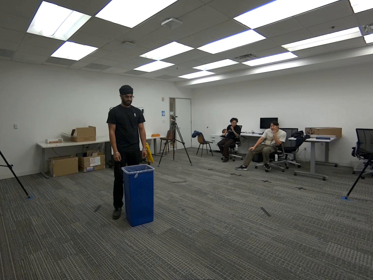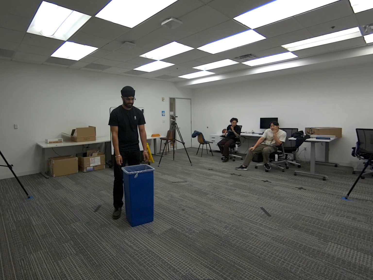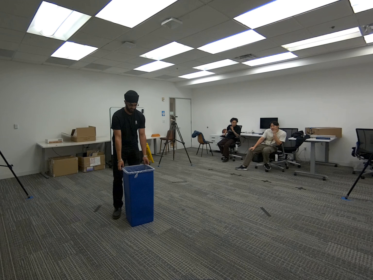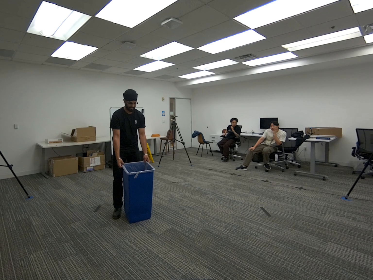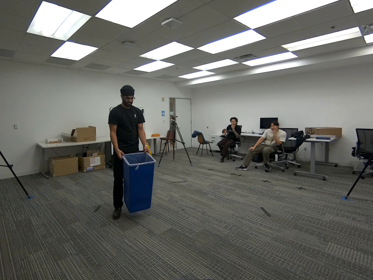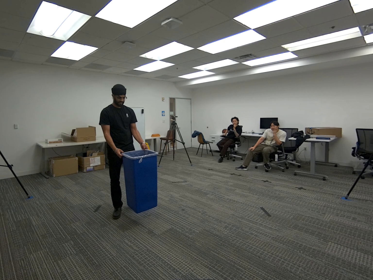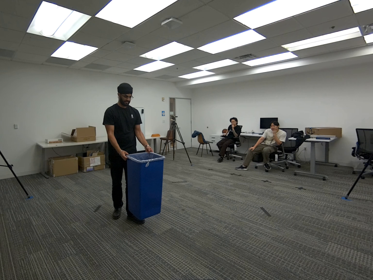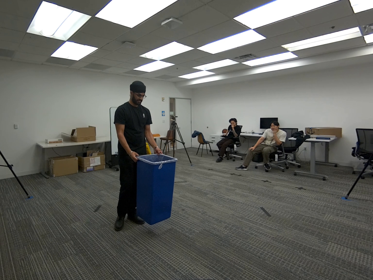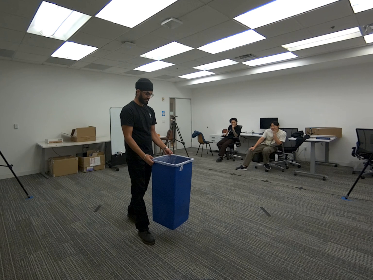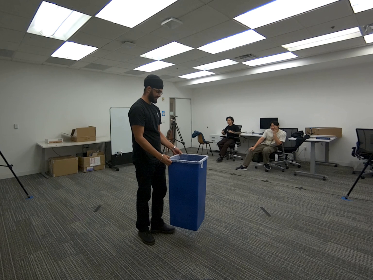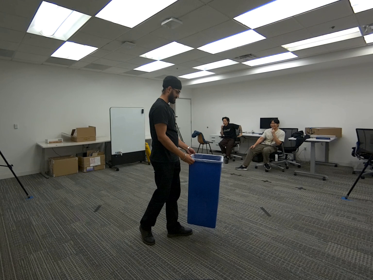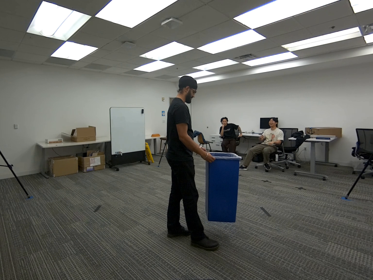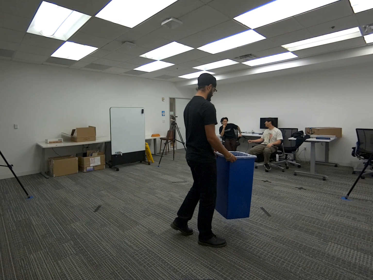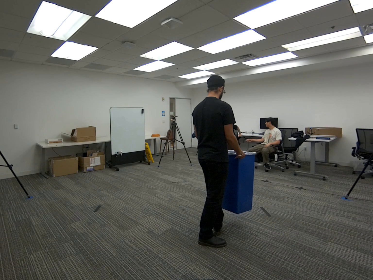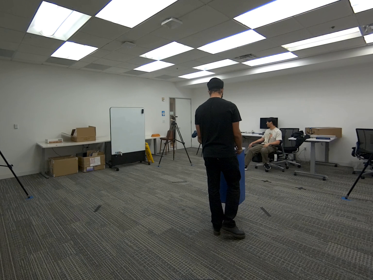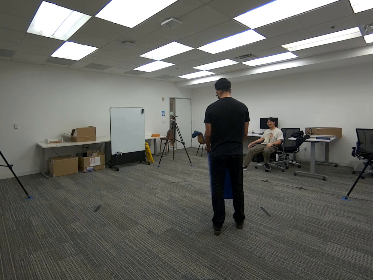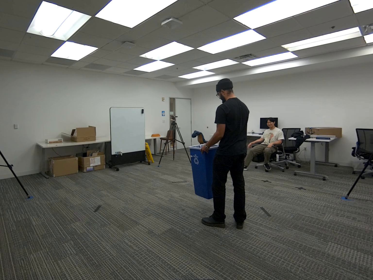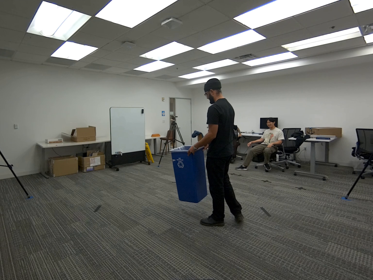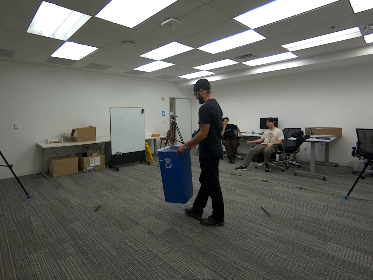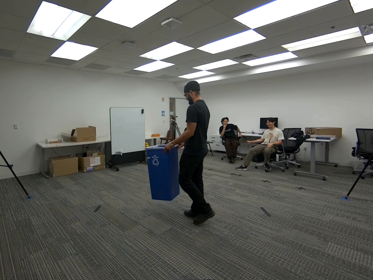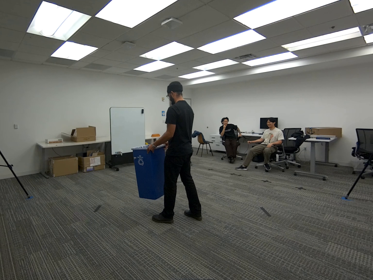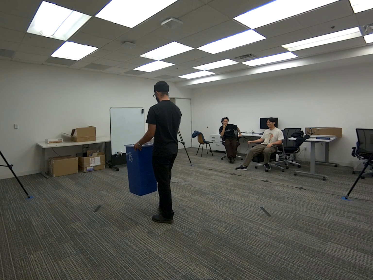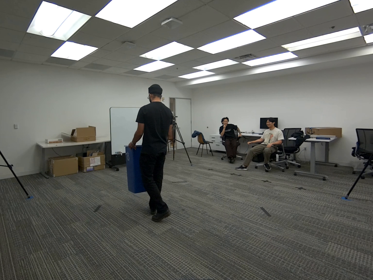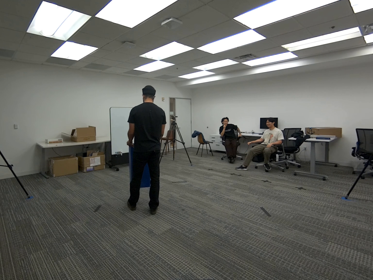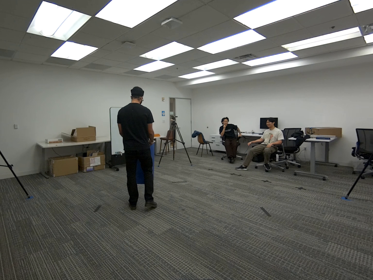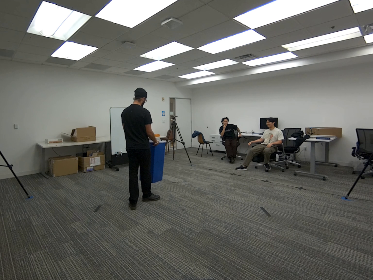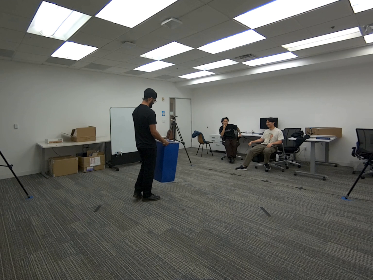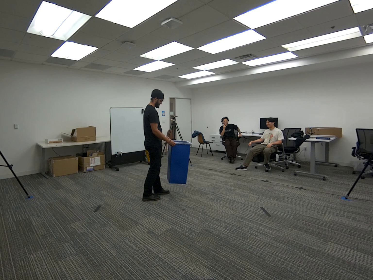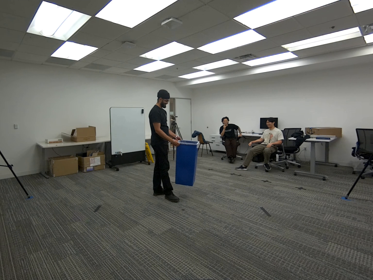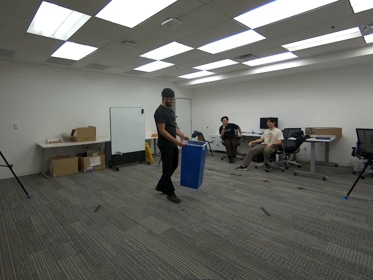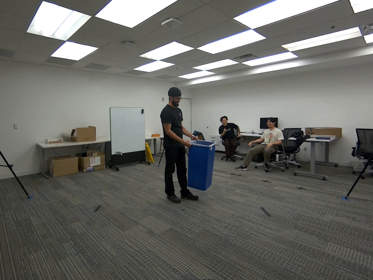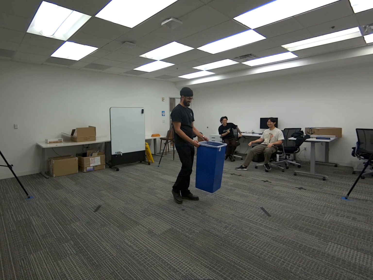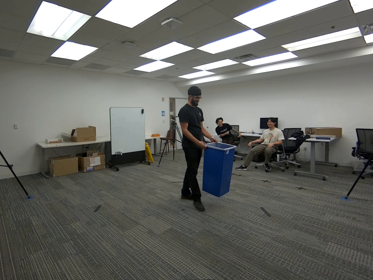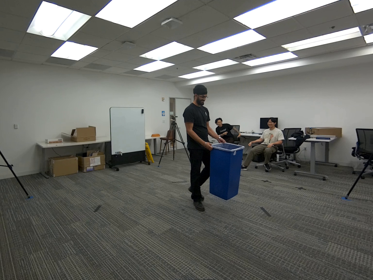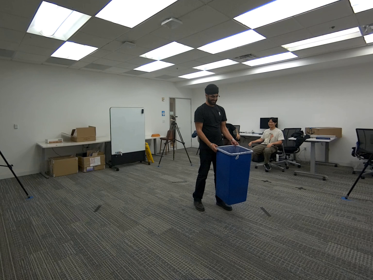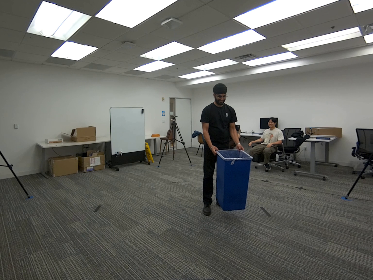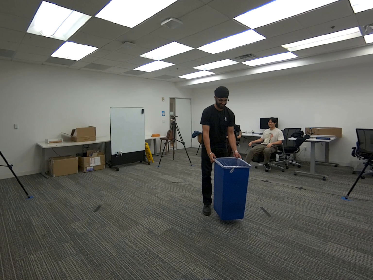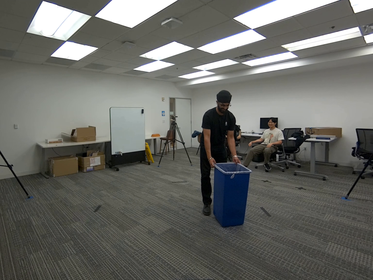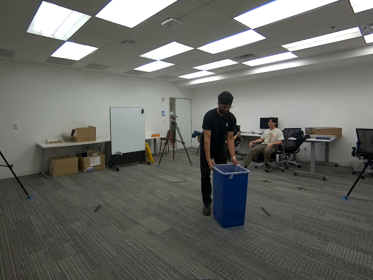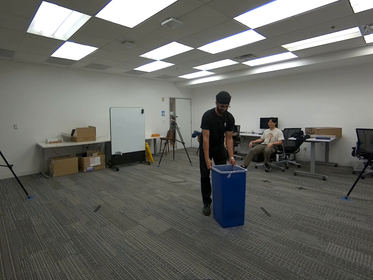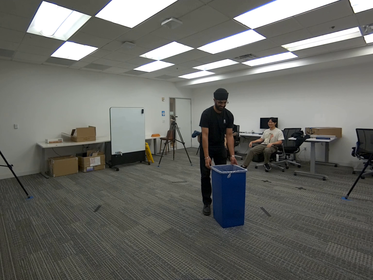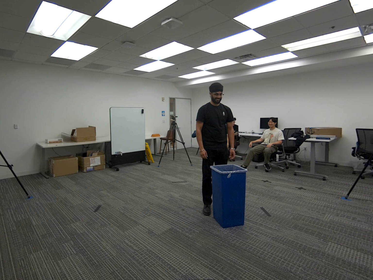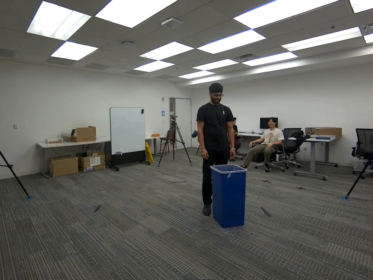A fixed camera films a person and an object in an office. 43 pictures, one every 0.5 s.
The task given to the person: Pick up blue trash can and place it back down on the floor. Repeat actions.
